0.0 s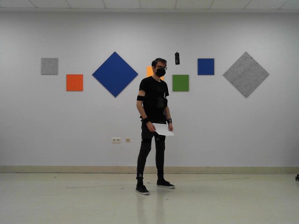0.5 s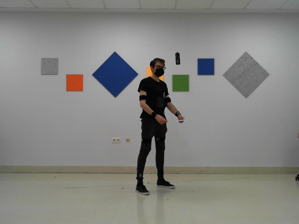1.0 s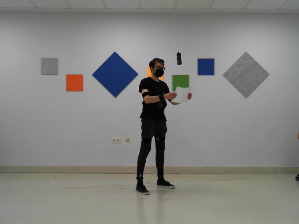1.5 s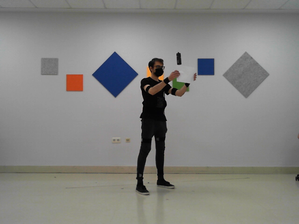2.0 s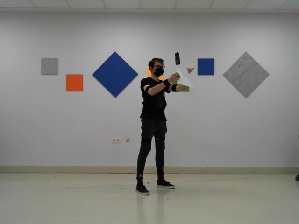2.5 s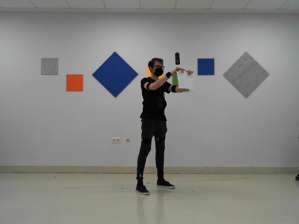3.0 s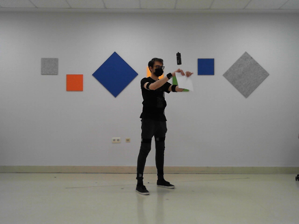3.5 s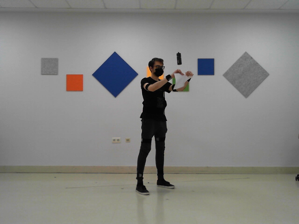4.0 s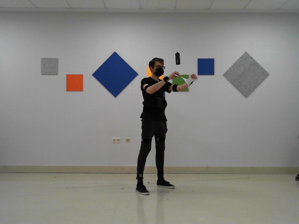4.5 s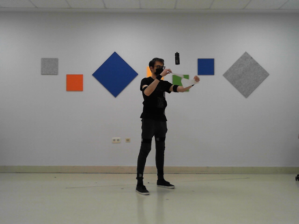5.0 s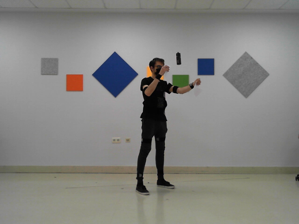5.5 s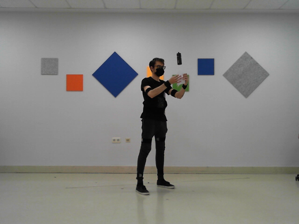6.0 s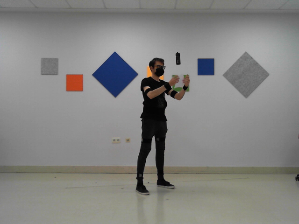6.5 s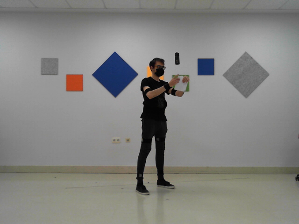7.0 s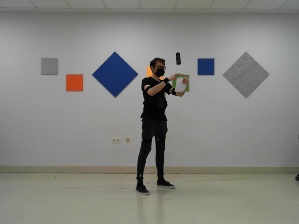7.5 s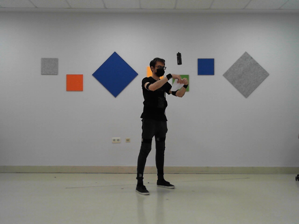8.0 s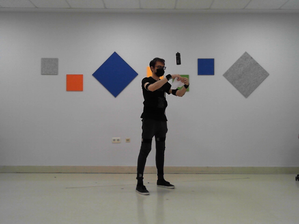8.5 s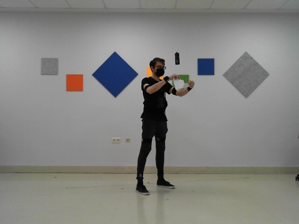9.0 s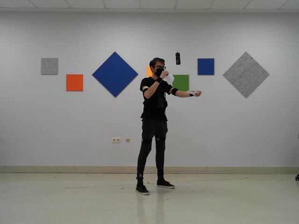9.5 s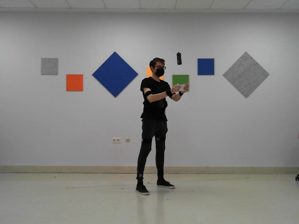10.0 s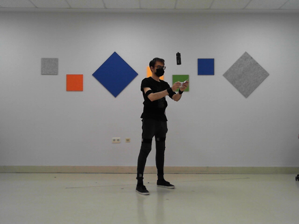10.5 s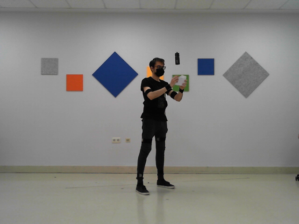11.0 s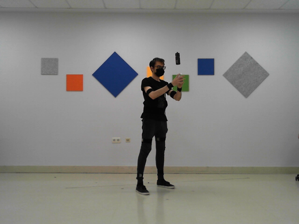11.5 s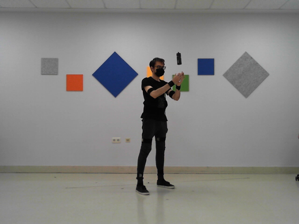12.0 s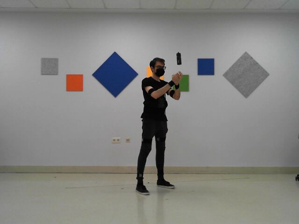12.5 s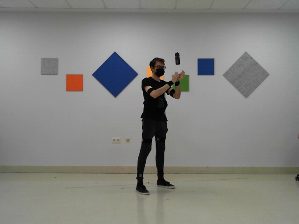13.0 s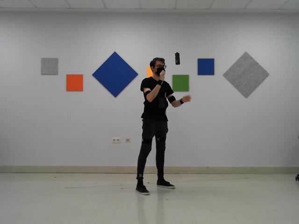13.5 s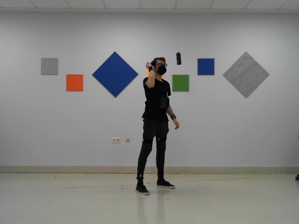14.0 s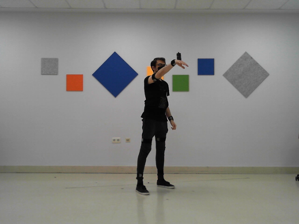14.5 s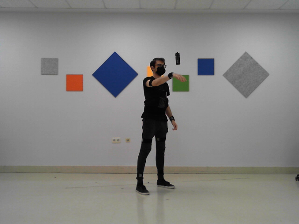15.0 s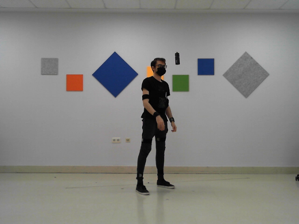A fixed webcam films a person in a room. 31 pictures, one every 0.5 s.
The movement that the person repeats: Tear a paper in 4 pieces, make a ball and throw it.
